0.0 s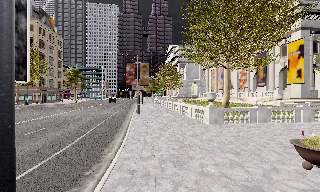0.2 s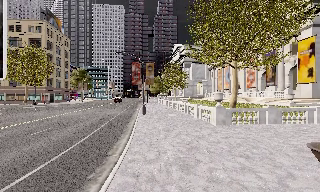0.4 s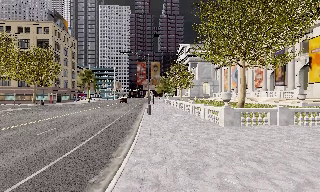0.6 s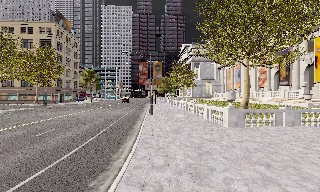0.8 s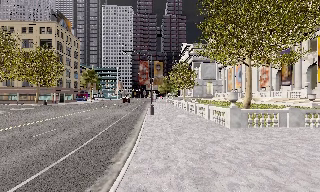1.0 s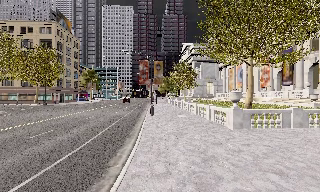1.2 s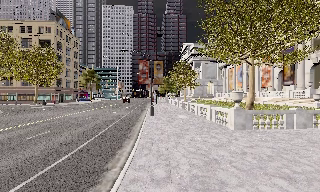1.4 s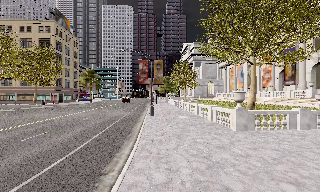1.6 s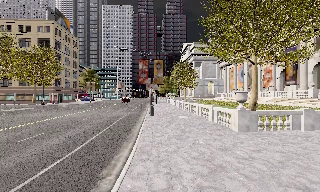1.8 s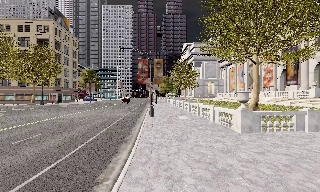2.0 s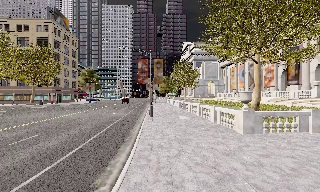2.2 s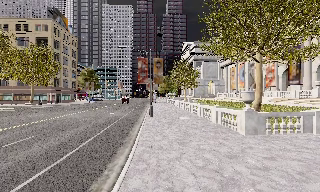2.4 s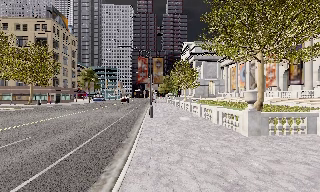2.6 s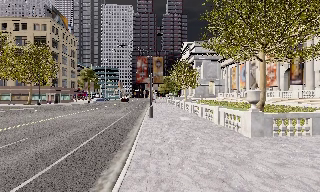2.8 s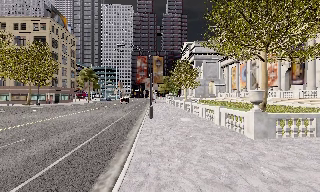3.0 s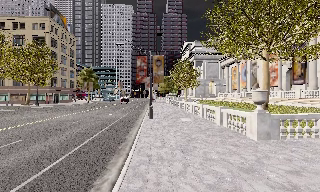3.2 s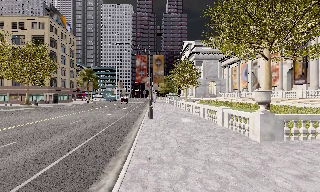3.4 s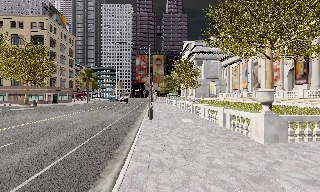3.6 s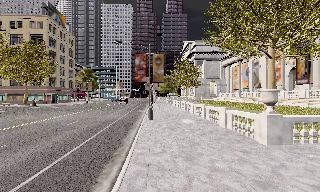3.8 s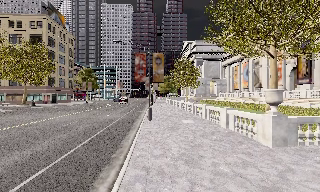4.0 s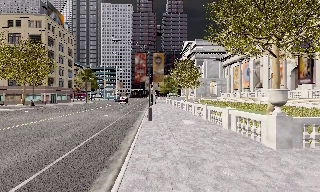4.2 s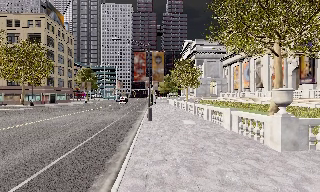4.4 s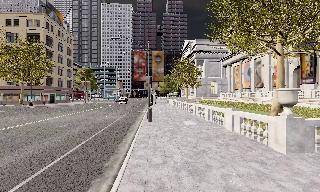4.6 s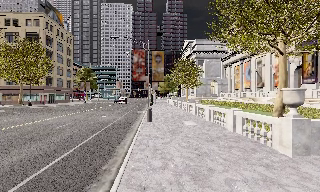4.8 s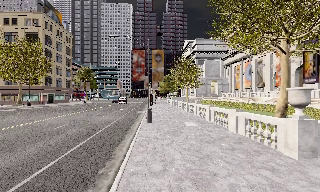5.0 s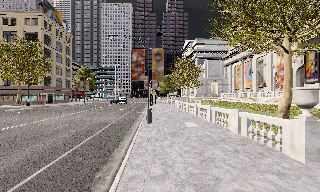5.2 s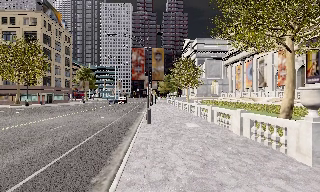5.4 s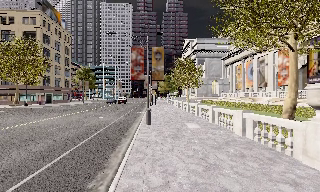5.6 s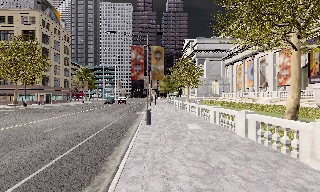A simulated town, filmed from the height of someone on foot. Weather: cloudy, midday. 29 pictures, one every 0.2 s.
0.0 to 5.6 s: The camera travels forward, about 7 m, so what stands in front looms larger.
The film runs forward here.
